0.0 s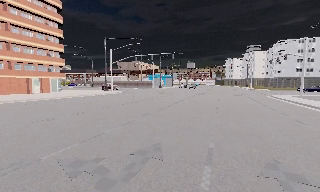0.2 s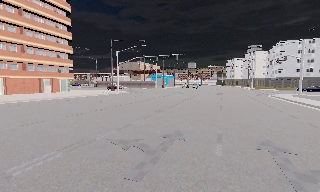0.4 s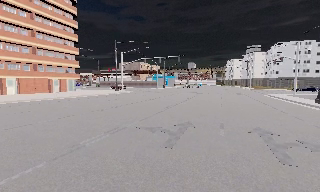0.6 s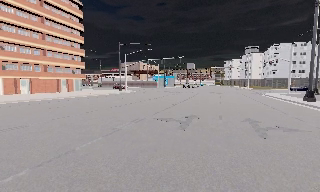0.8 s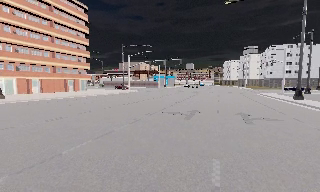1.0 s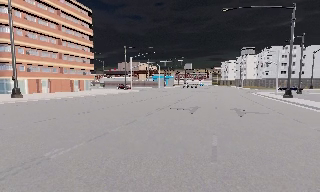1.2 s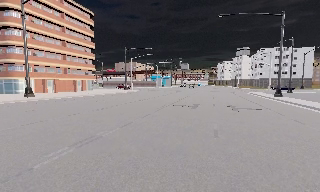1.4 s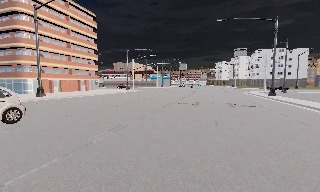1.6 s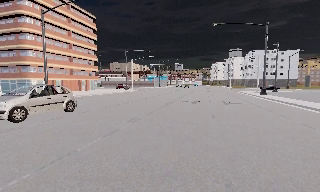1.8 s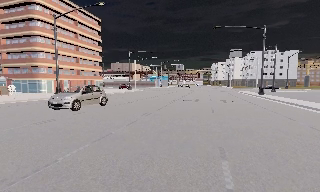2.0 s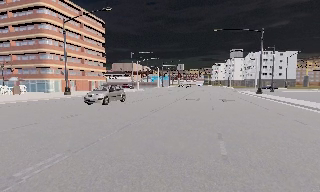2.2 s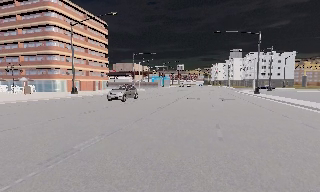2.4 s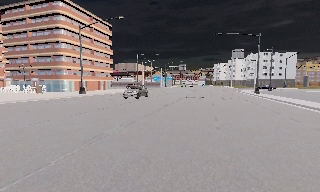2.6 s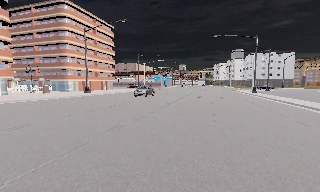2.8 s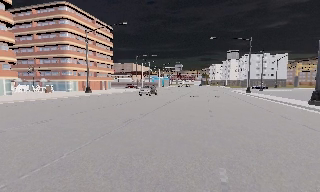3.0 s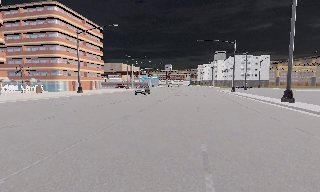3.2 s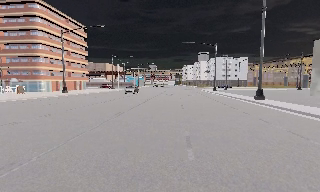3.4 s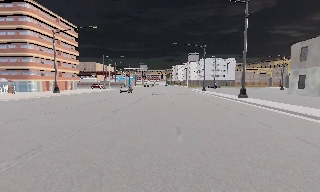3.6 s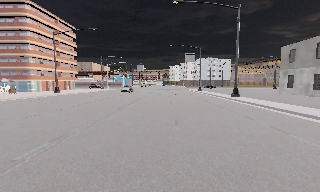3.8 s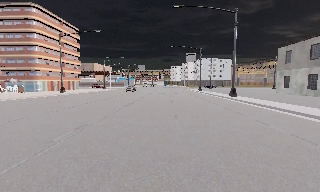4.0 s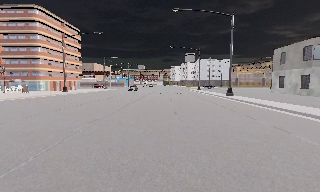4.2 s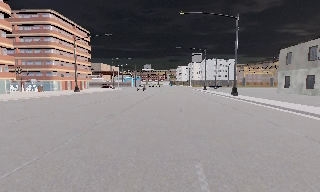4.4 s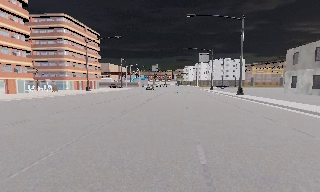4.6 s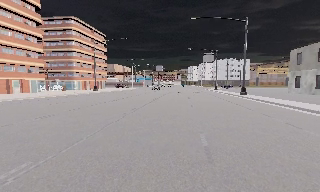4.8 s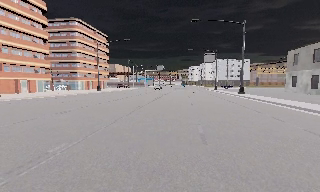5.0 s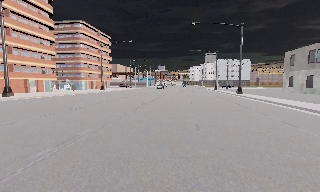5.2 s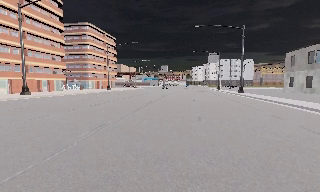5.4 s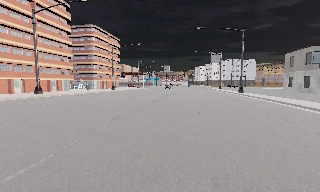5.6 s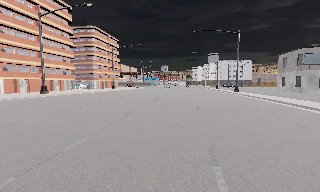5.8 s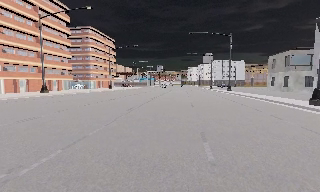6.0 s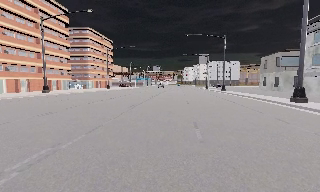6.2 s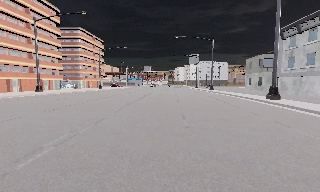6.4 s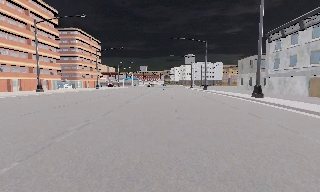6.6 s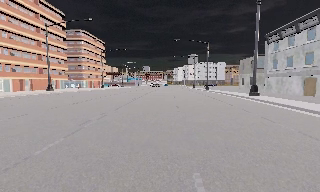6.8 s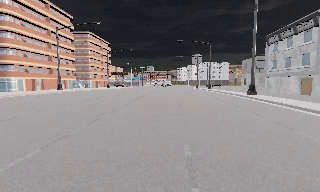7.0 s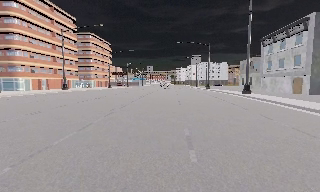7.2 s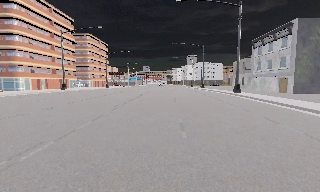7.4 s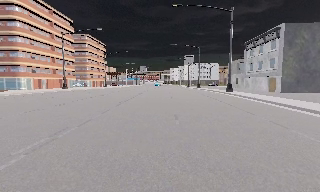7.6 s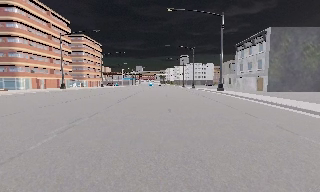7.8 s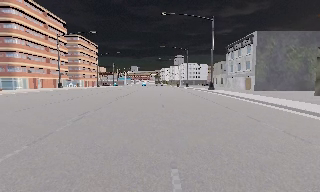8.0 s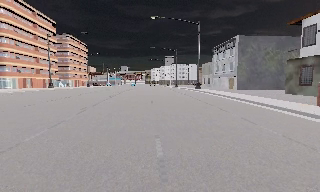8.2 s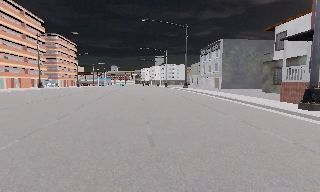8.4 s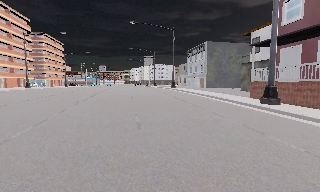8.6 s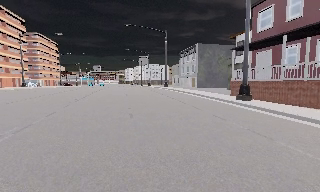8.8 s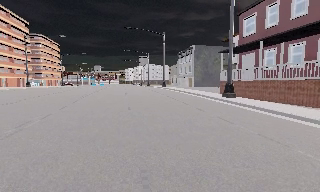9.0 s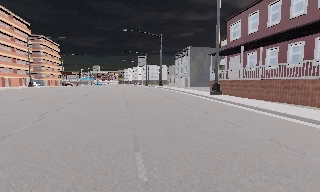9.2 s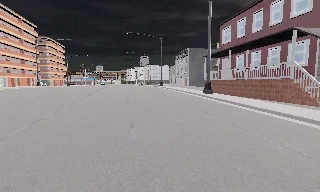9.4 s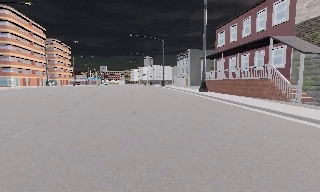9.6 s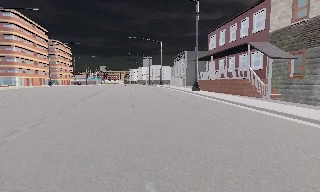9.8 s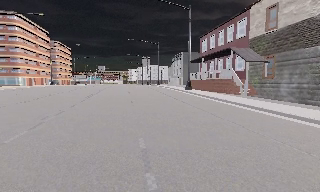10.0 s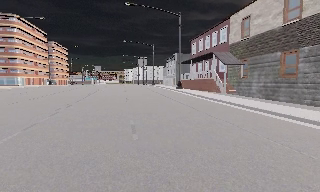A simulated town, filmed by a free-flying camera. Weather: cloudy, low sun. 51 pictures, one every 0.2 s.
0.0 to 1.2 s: The camera travels backward and to its left, about 10 m, so what stands in front gets smaller.
1.2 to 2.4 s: The camera travels backward, about 8 m, so what stands in front gets smaller.
2.4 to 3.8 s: The camera pans to its right, which is clockwise from overhead, by about 15 degrees. It travels backward, about 8 m, so what stands in front gets smaller.
3.8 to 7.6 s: The camera travels backward, about 20 m, so what stands in front gets smaller.
7.6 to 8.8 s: The scene slides to the left, as the camera pans about 15 degrees to its right. It travels backward, about 8 m, so what stands in front gets smaller.
8.8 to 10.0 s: The camera travels backward, about 11 m, so what stands in front gets smaller.
The film runs backward here.
